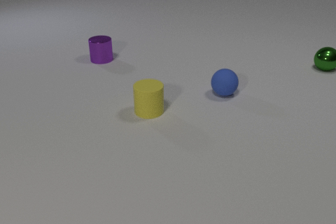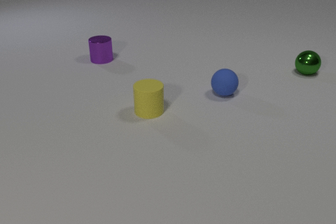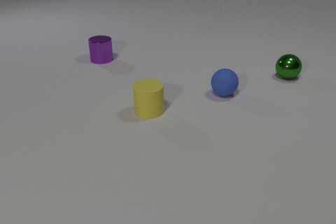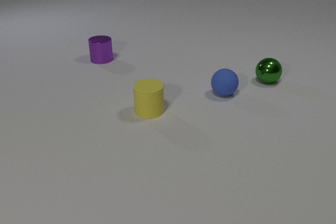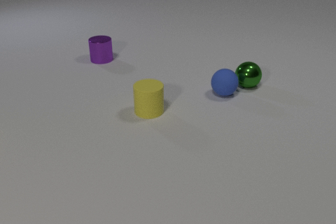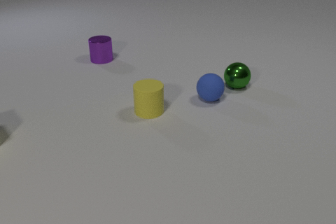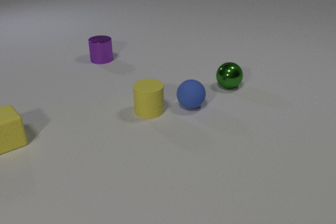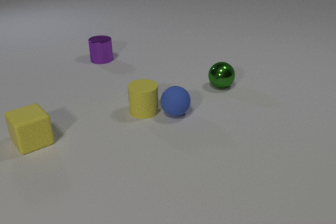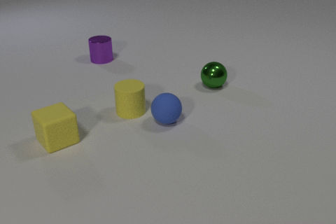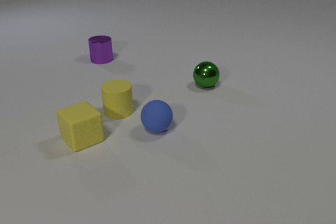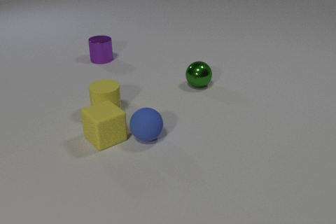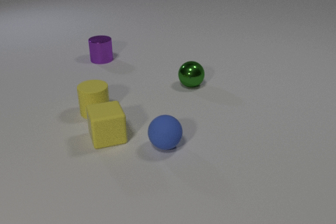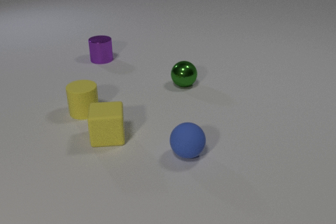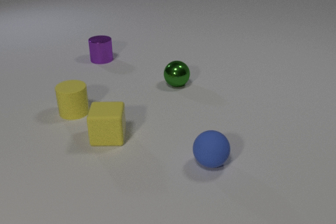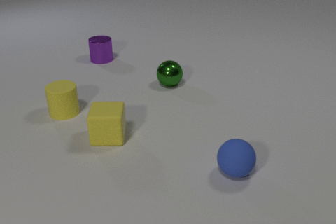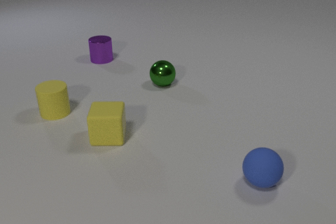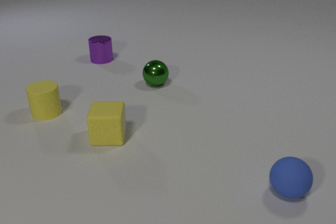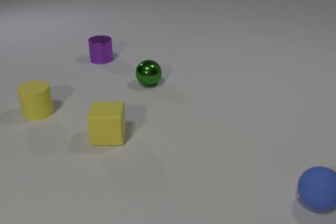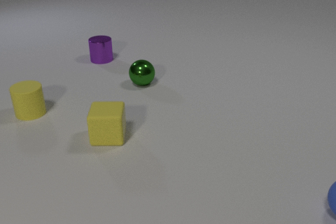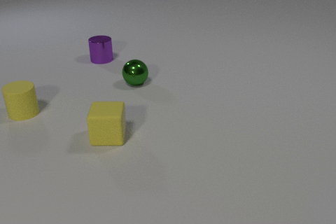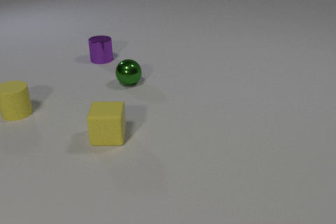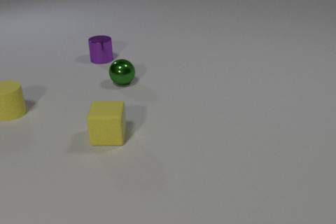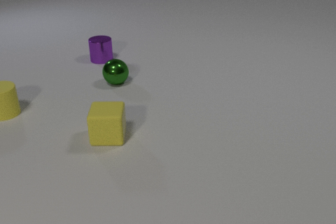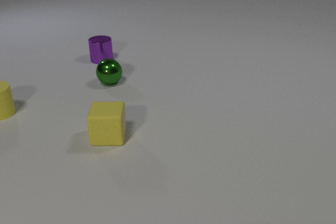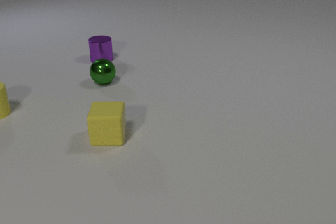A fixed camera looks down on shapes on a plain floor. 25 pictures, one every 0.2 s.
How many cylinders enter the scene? 0.
What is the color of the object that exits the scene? blue.
What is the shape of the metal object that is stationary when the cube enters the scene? cylinder.
0.0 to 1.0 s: The green metal sphere rolls to the left and toward the camera. The blue rubber sphere rolls to the left and toward the camera. The green metal sphere and the blue rubber sphere collide.
1.0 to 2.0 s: The green metal sphere rolls to the left. The blue rubber sphere rolls toward the camera and to the left. The yellow rubber cube comes in at the left edge, slides to the right. The yellow rubber cylinder slides to the left. The blue rubber sphere and the yellow rubber cylinder collide.
2.0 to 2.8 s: The green metal sphere rolls to the left. The blue rubber sphere rolls to the right and toward the camera. The yellow rubber cube spins clockwise seen from above by about 30 degrees, its near face sliding to the left. The yellow rubber cylinder slides to the left. The blue rubber sphere and the yellow rubber cube collide.
2.8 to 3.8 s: The green metal sphere rolls to the left. The blue rubber sphere rolls to the right, leaves at the right edge. The yellow rubber cylinder slides to the left.
3.8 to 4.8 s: The green metal sphere rolls to the left. The yellow rubber cylinder slides to the left.
